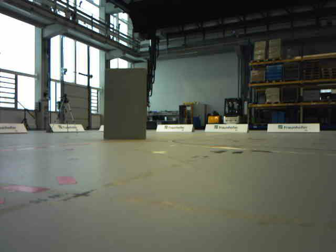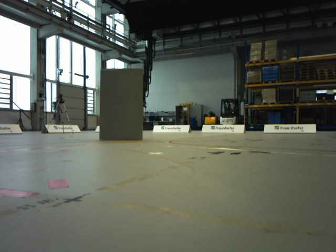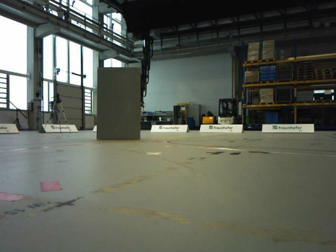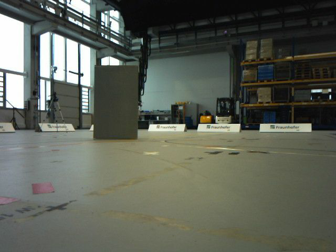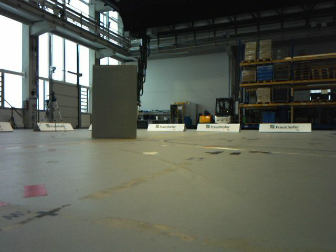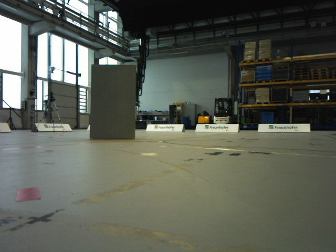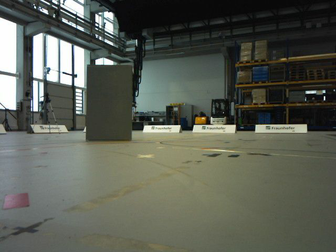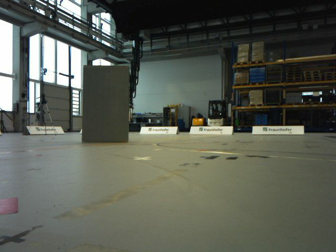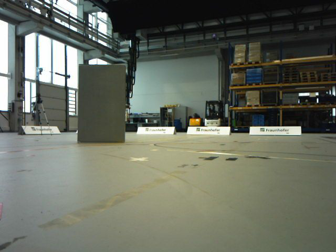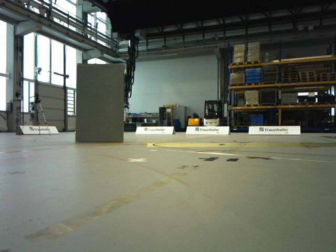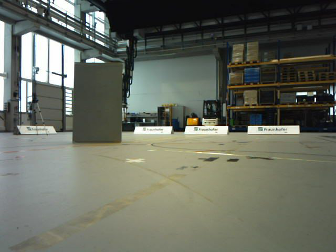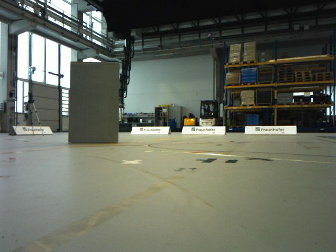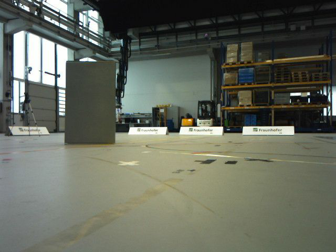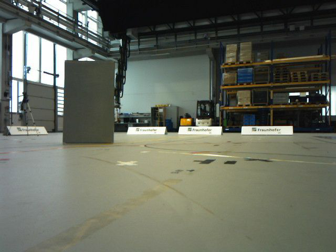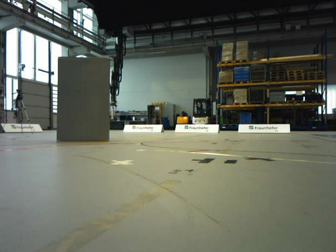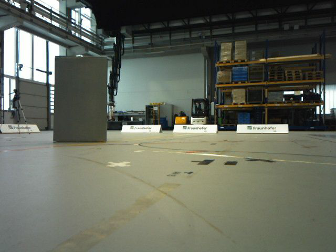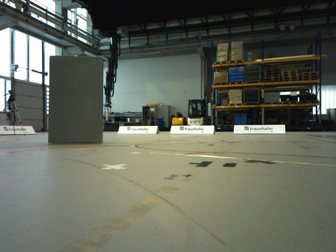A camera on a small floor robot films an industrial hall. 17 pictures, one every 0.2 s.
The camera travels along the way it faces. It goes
forward.
0.0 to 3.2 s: The camera travels forward, about 0.6 m, so what stands in front looms larger.
The film runs forward here.
